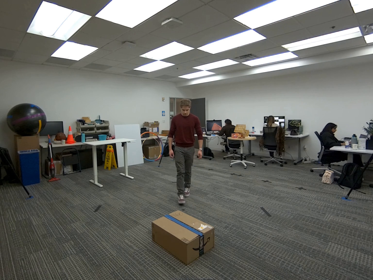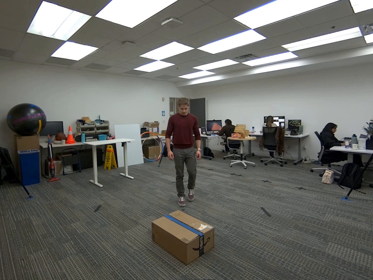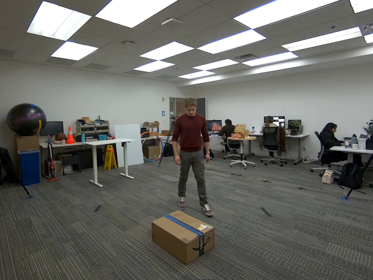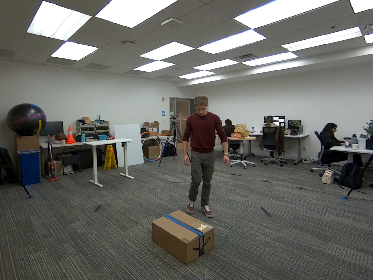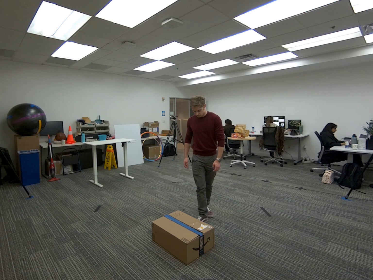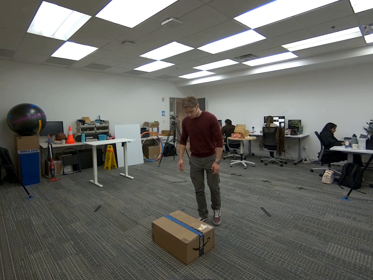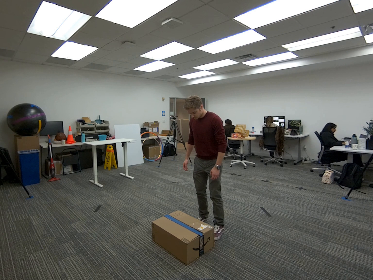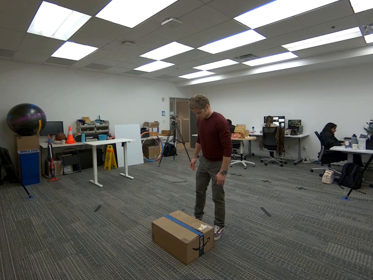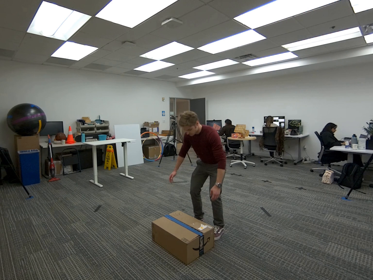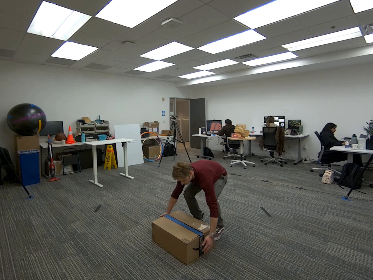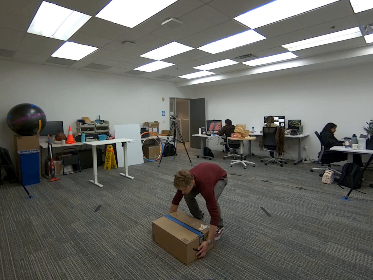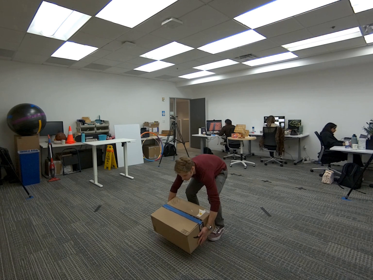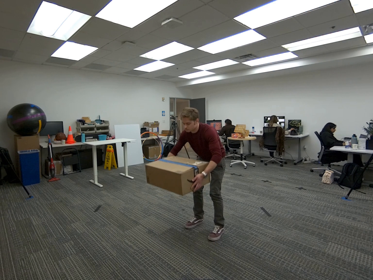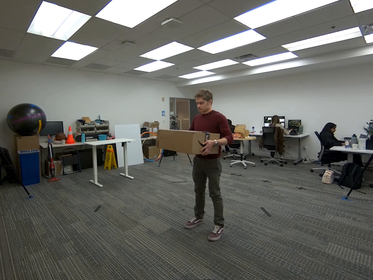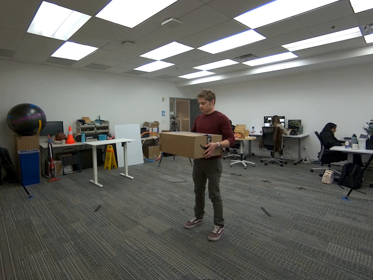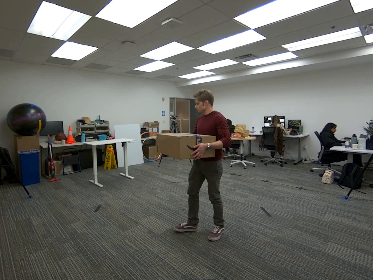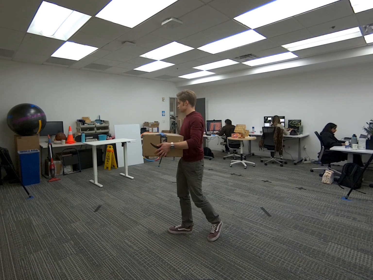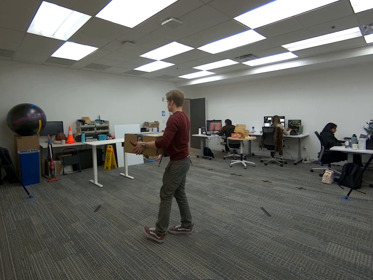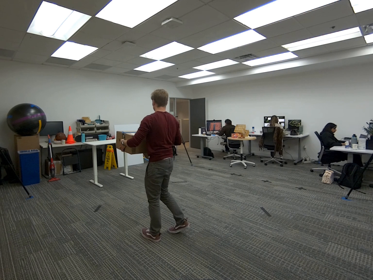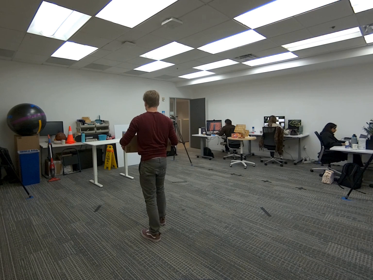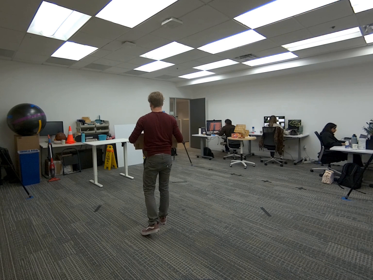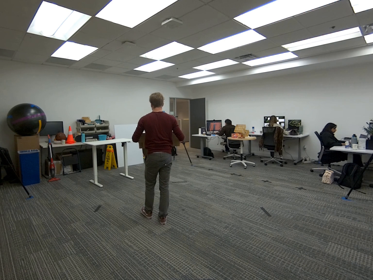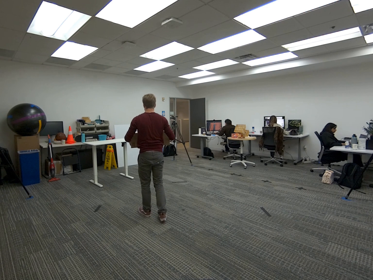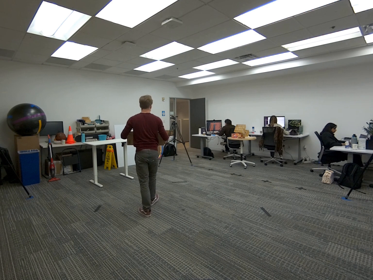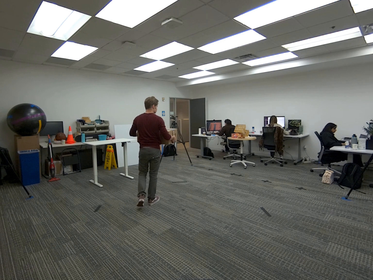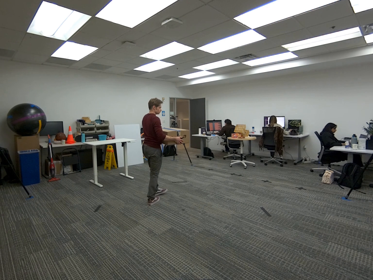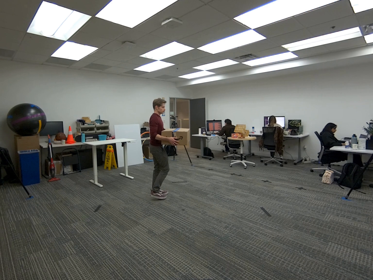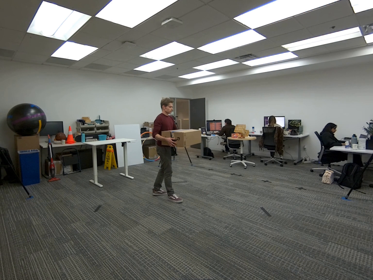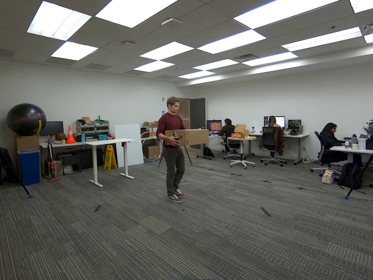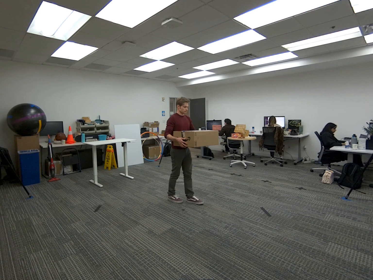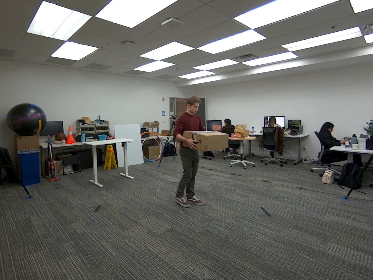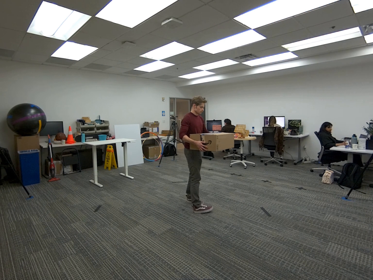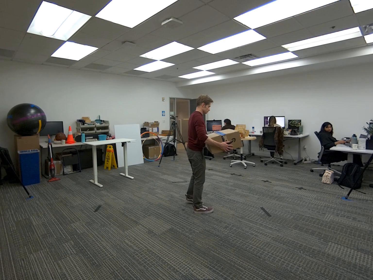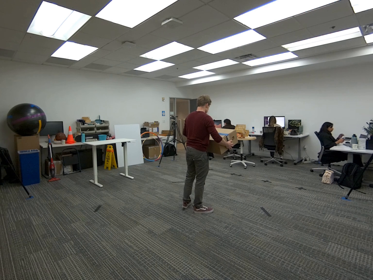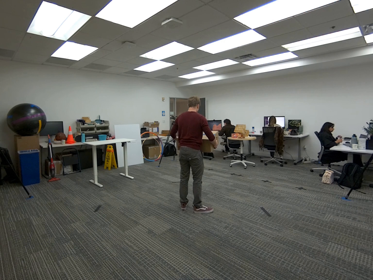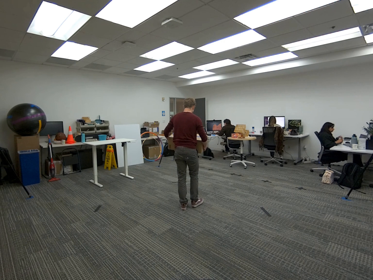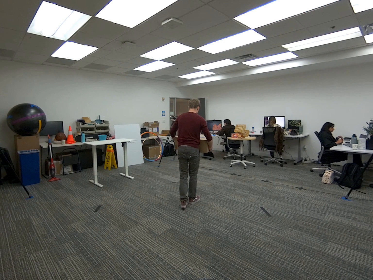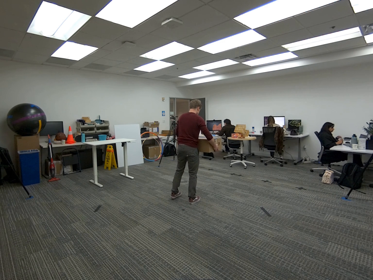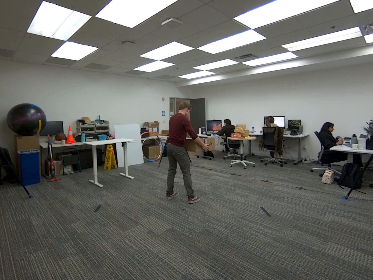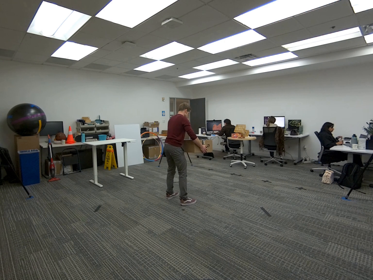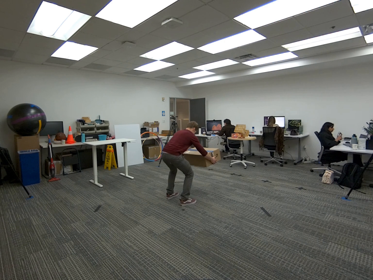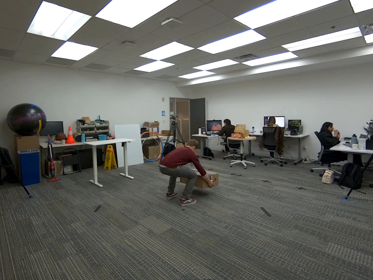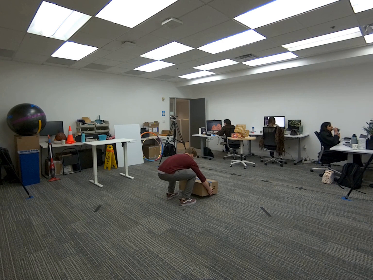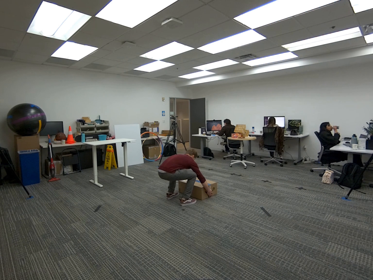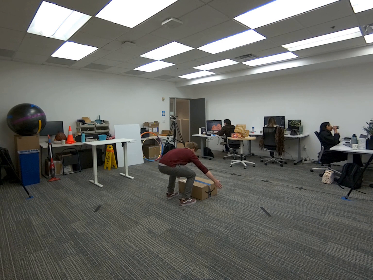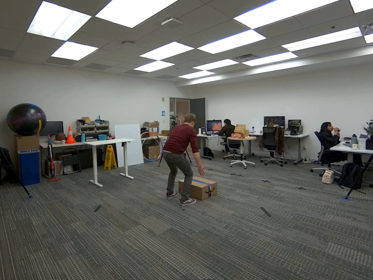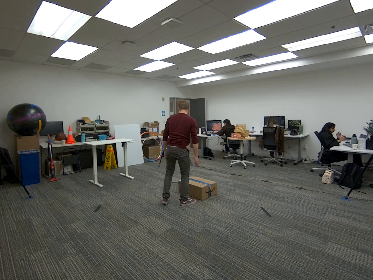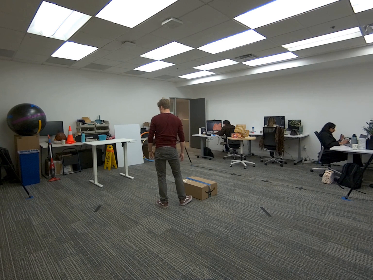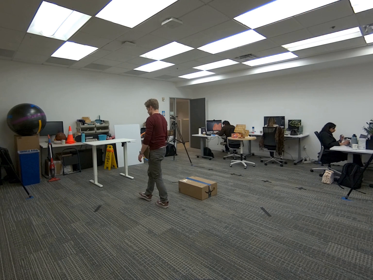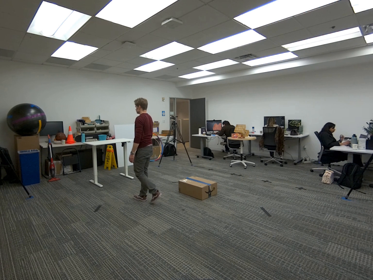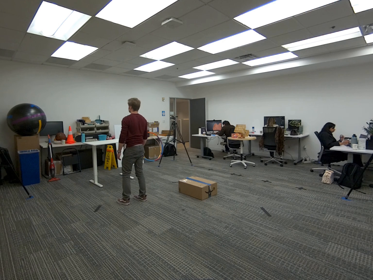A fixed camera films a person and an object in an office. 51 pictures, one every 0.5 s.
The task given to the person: Pick up the big brown cardboard box from the ground and place it back on the ground.
